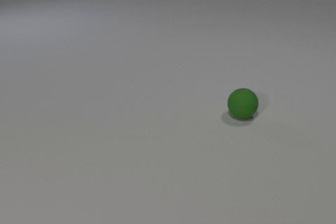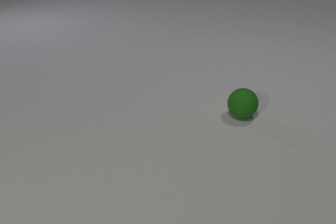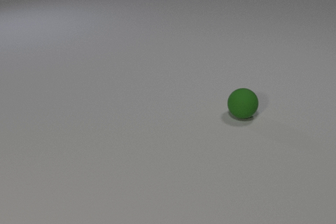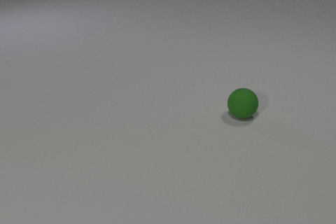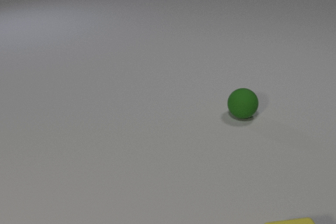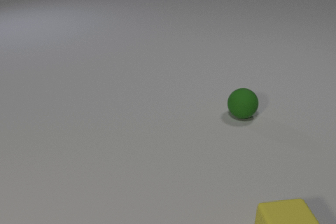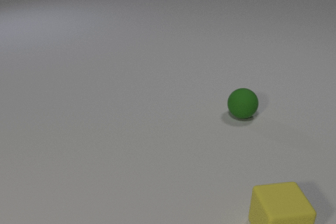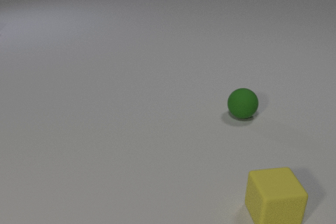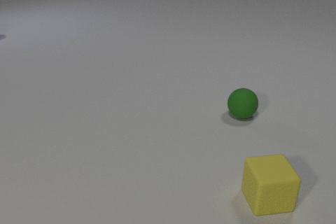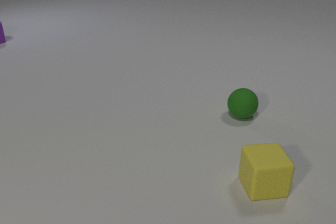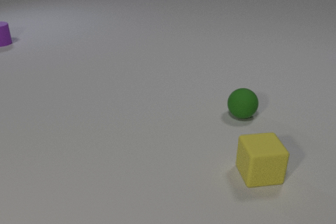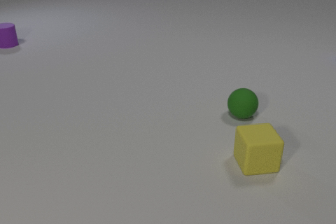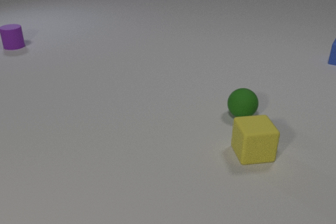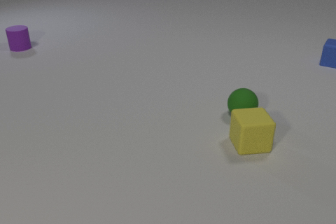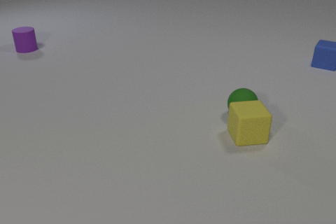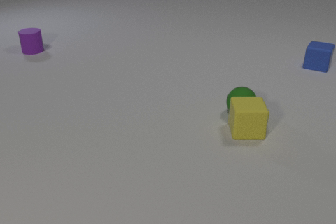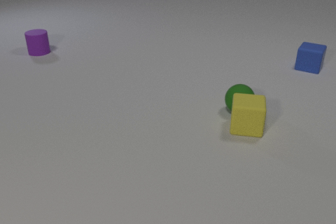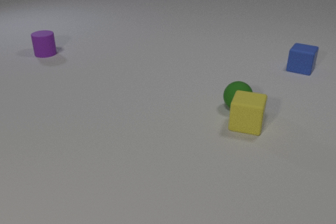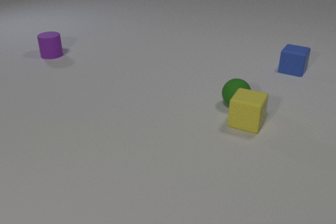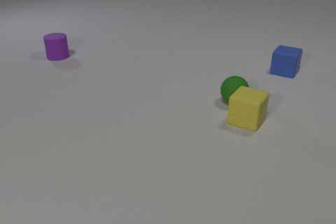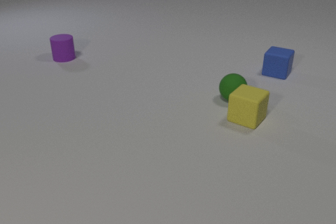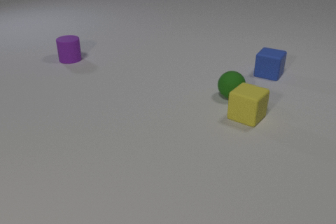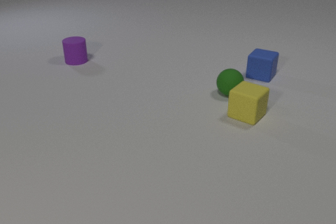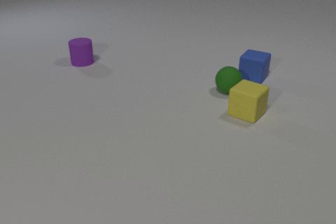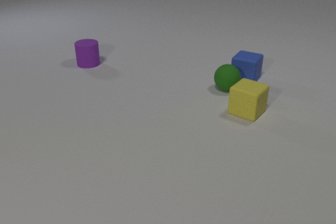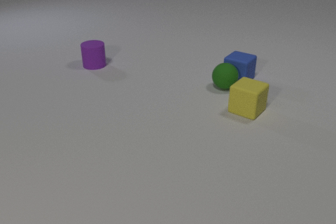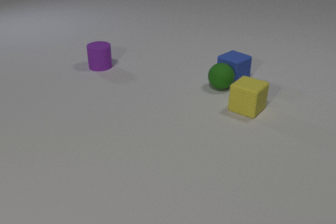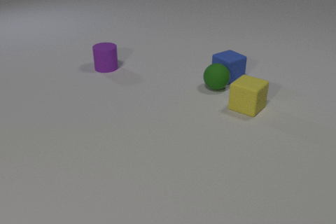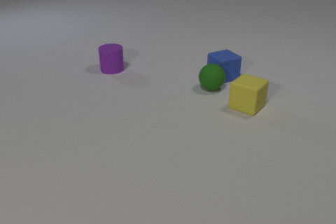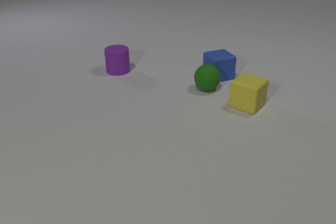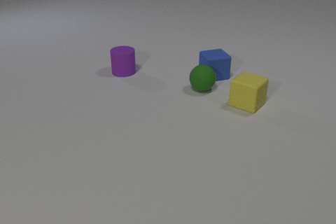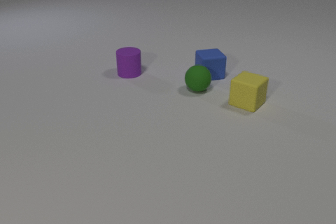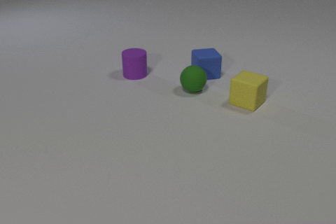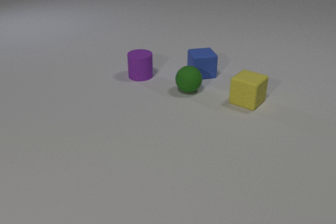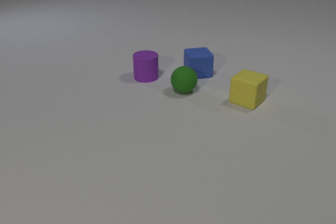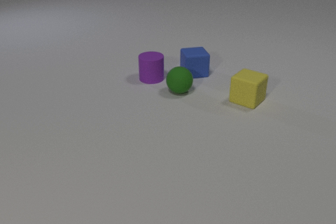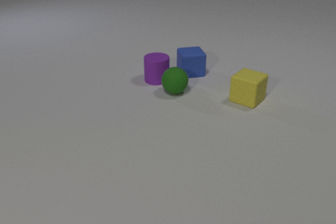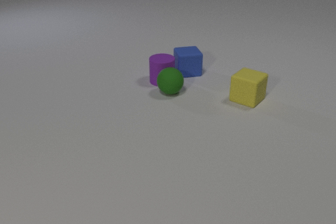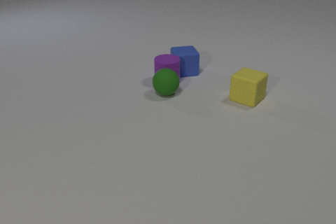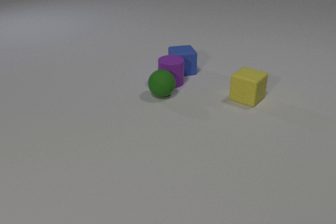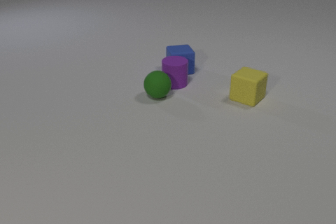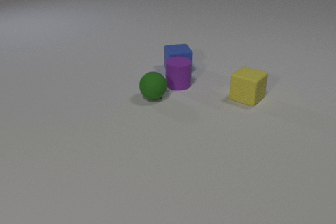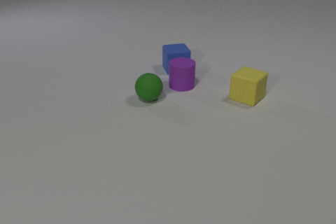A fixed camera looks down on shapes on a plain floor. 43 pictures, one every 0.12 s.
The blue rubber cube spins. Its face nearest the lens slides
to the left.
The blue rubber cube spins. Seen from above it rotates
clockwise.
0.00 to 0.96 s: The yellow rubber cube comes in at the bottom edge, slides away from the camera.
0.96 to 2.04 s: The yellow rubber cube slides away from the camera, spins clockwise seen from above by about 30 degrees, its near face sliding to the left. The green rubber sphere rolls away from the camera. The purple rubber cylinder comes in at the left edge, slides toward the camera and to the right. The blue rubber cube comes in at the right edge, slides to the left and toward the camera. The yellow rubber cube and the green rubber sphere collide.
2.04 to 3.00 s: The yellow rubber cube slides away from the camera. The green rubber sphere rolls away from the camera. The purple rubber cylinder slides to the right and toward the camera. The blue rubber cube slides to the left and toward the camera. The green rubber sphere and the blue rubber cube collide.
3.00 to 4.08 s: The yellow rubber cube slides away from the camera. The green rubber sphere rolls to the left. The purple rubber cylinder slides to the right and toward the camera. The blue rubber cube slides to the left, spins clockwise seen from above by about 45 degrees, its near face sliding to the left.
4.08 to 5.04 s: The yellow rubber cube slides away from the camera. The green rubber sphere rolls to the left and toward the camera. The purple rubber cylinder slides to the right and toward the camera. The blue rubber cube slides to the left and away from the camera. The green rubber sphere and the purple rubber cylinder collide. The purple rubber cylinder and the blue rubber cube collide.
How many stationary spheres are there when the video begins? 1.
What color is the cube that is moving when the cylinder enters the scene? yellow.
How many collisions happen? 4.
